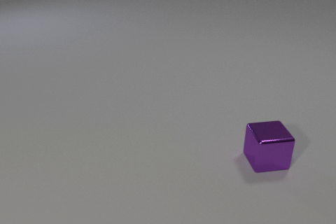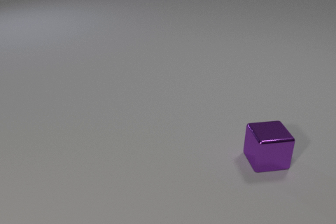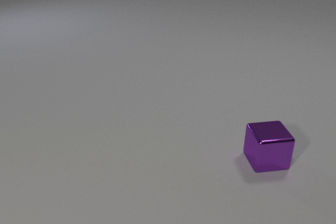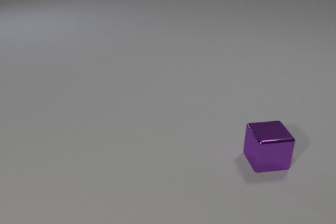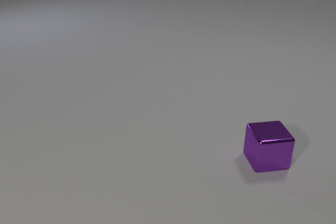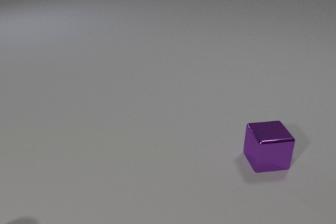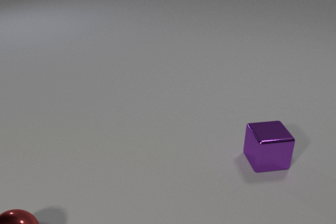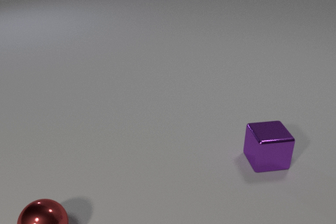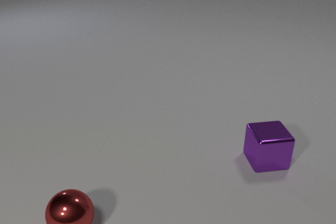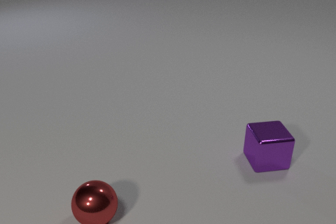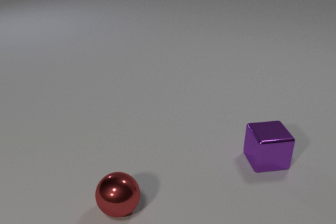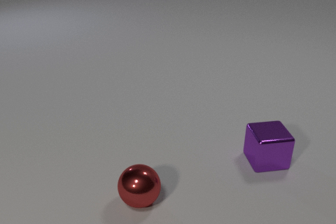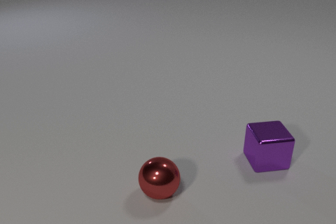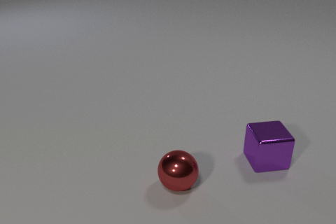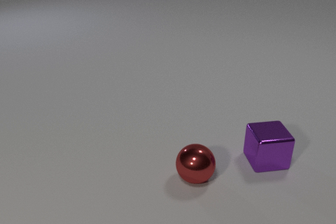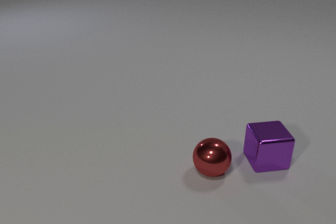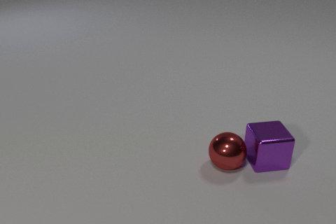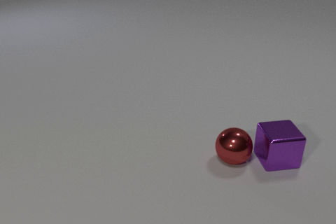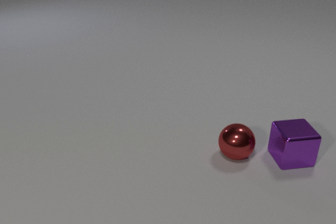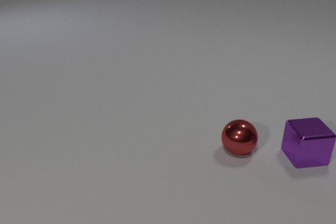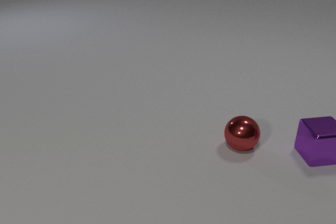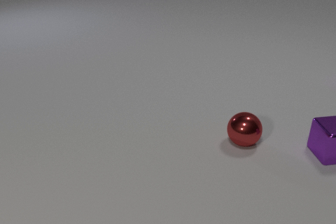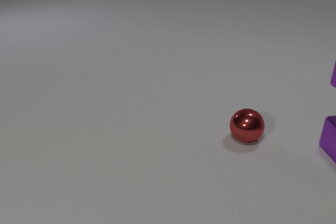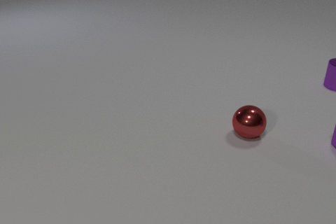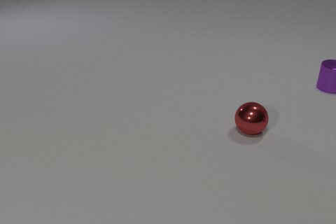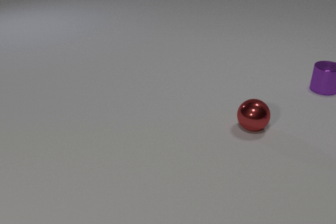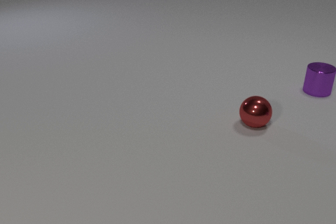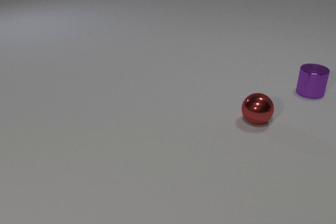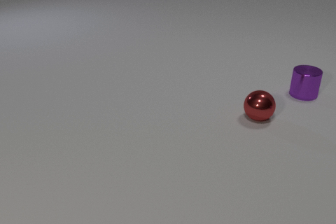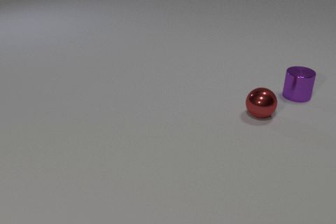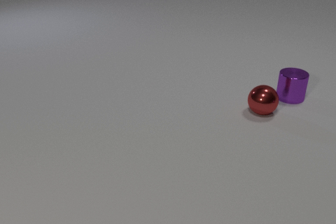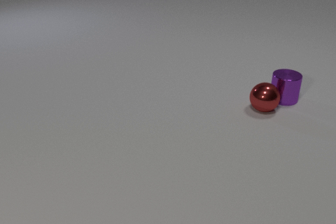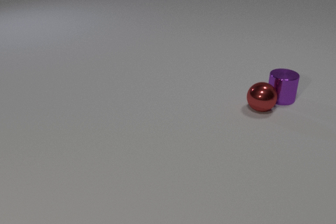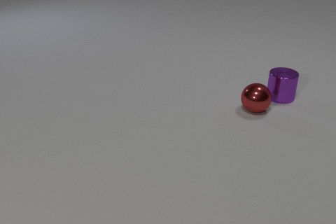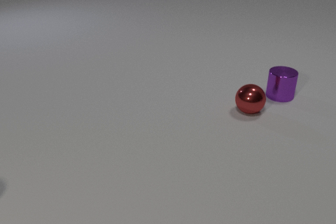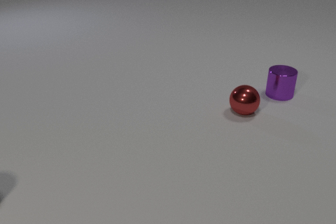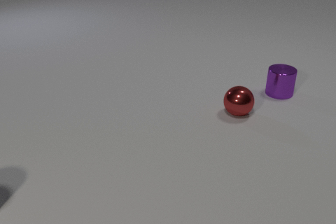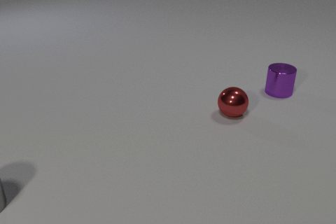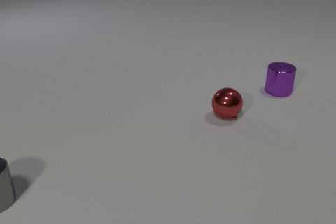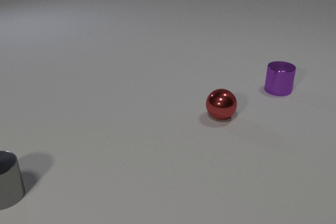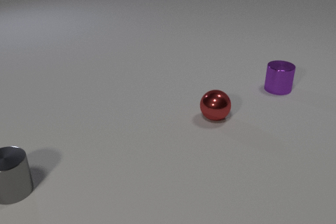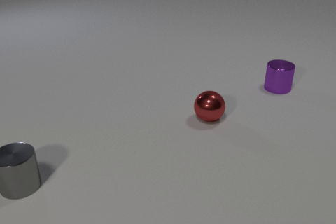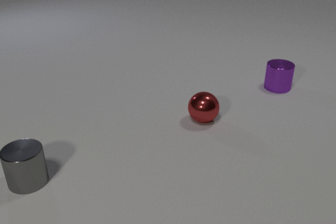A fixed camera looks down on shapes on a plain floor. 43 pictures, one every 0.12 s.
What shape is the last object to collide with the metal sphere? cylinder.
Are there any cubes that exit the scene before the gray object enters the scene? yes.
What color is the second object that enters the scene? purple.
0.00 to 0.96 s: The red metal sphere comes in at the bottom edge, rolls to the right.
0.96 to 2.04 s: The red metal sphere rolls to the right and away from the camera. The purple metal cube slides to the right. The red metal sphere and the purple metal cube collide.
2.04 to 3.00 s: The red metal sphere rolls away from the camera. The purple metal cube slides to the right and away from the camera, leaves at the right edge. The purple metal cylinder comes in at the right edge, slides toward the camera and to the left.
3.00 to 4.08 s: The red metal sphere rolls away from the camera. The purple metal cylinder slides to the left and toward the camera. The red metal sphere and the purple metal cylinder collide.
4.08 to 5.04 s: The red metal sphere rolls to the left and toward the camera. The purple metal cylinder slides away from the camera. The gray metal cylinder comes in at the left edge, slides to the right and away from the camera.
